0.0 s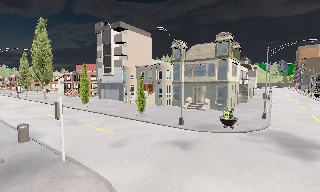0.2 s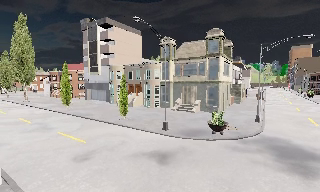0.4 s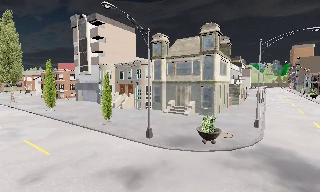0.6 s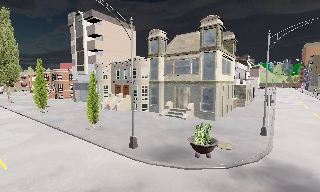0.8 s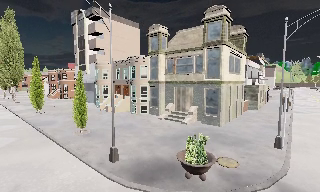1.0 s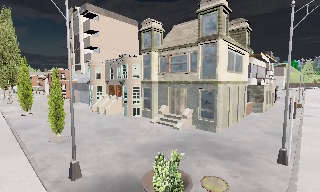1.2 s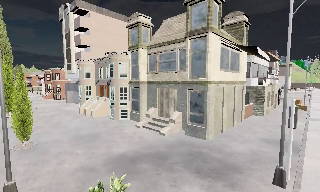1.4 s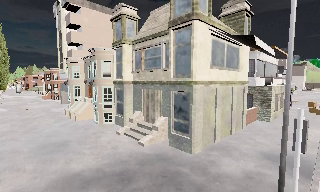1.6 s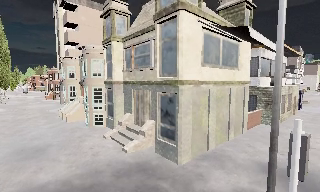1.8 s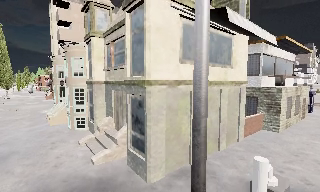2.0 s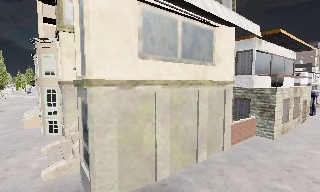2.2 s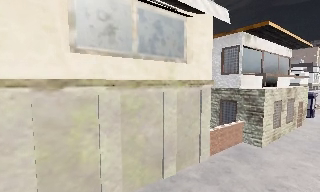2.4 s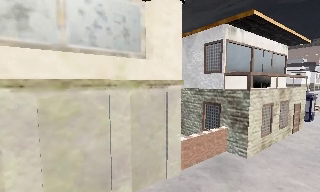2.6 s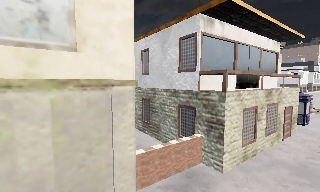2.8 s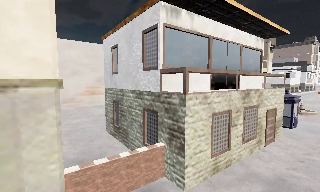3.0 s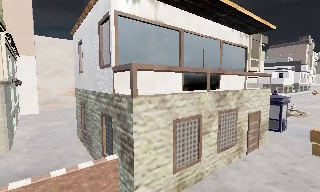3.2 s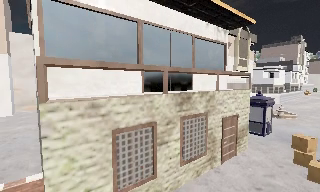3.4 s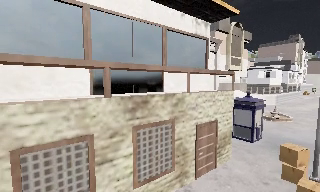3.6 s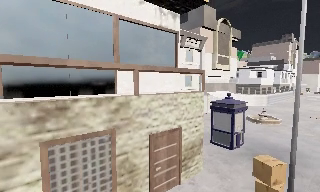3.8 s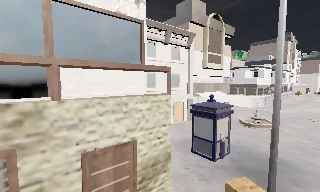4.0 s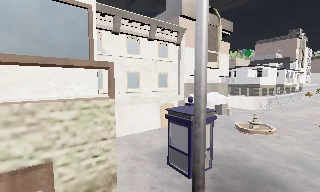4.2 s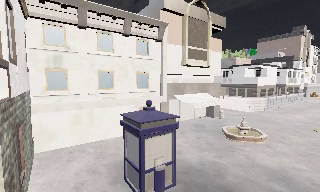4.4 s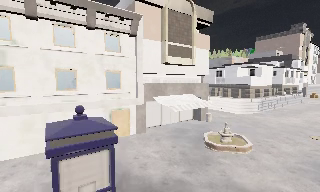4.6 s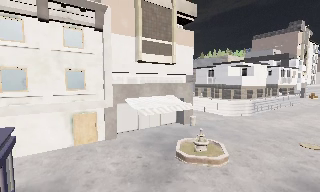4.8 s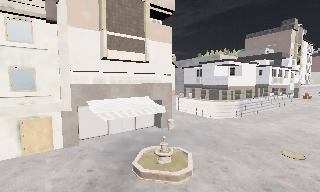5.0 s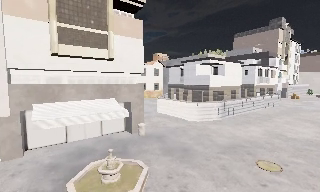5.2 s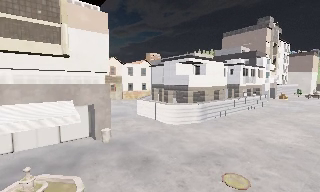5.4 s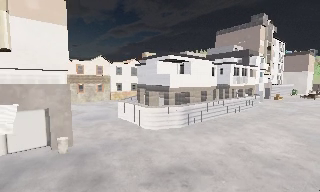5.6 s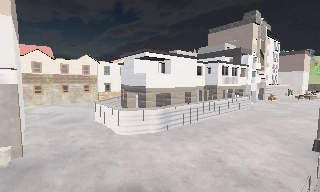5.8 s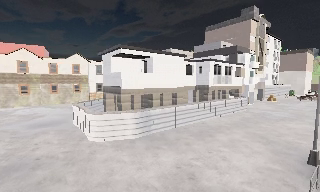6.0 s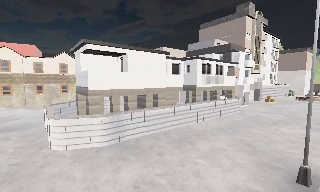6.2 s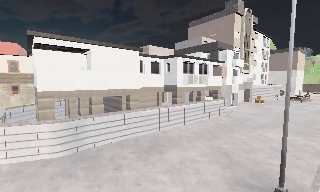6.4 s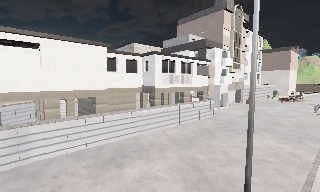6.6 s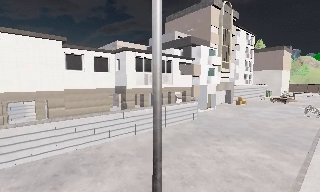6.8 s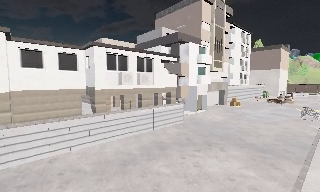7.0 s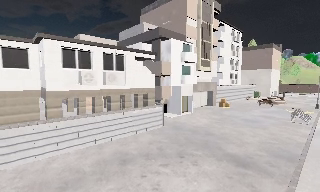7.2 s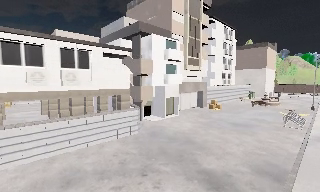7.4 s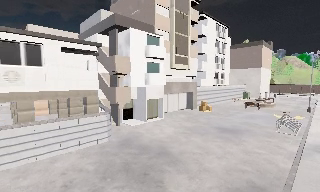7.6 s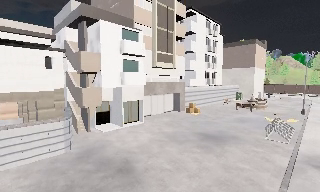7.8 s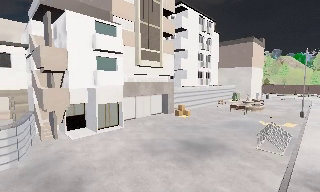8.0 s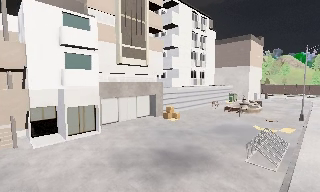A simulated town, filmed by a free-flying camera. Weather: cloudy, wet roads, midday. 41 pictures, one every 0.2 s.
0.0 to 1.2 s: The camera travels forward and to its right, about 13 m, so what stands in front looms larger.
1.2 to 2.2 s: The camera pans to its left, which is counterclockwise from overhead, by about 10 degrees. It travels to its right and forward, about 11 m, so close, fixed things drift to the left.
2.2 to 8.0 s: The camera travels to its right and forward, about 65 m, so close, fixed things drift to the left.
The film runs backward here.
